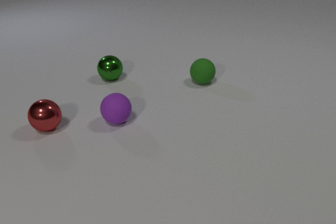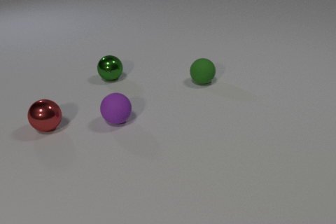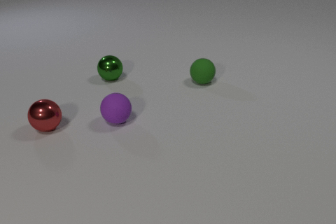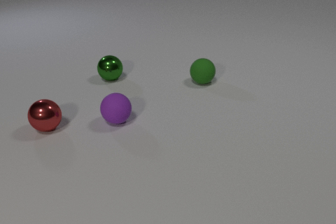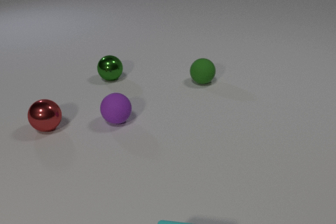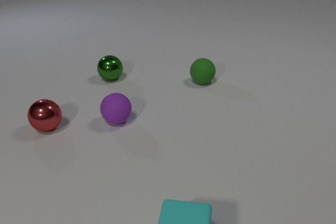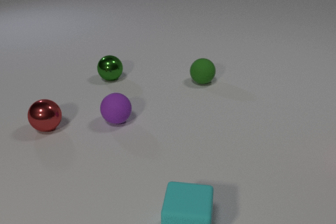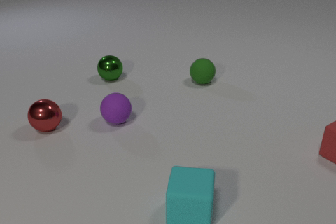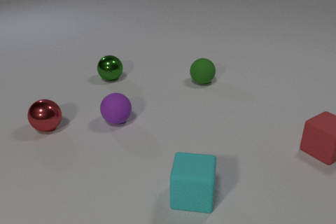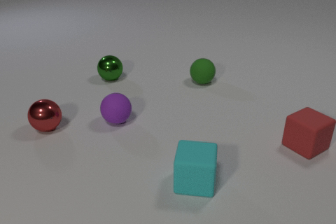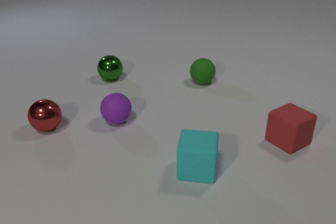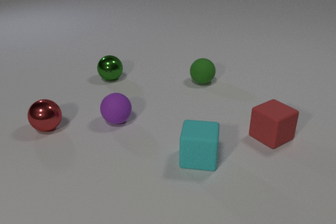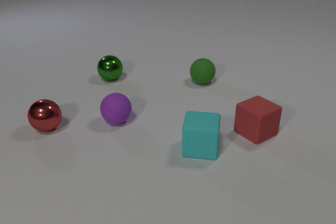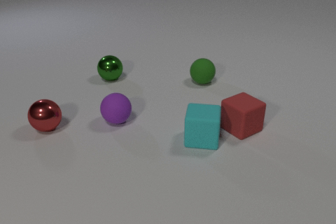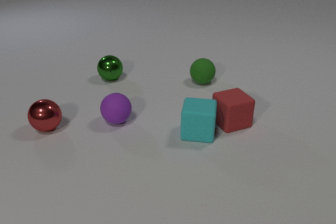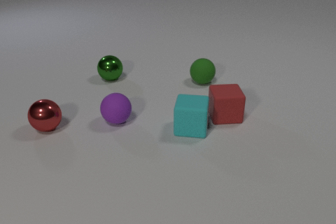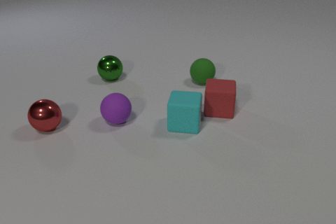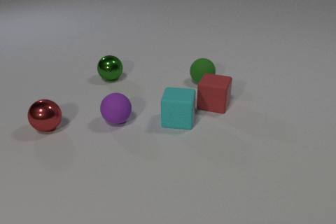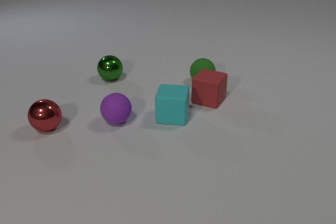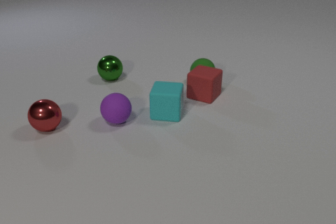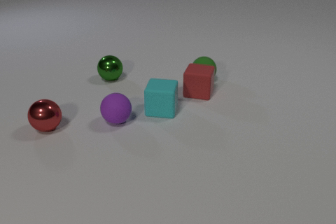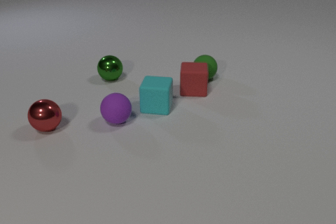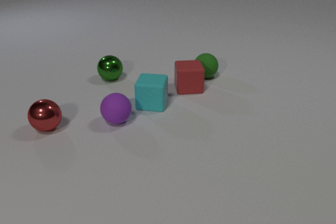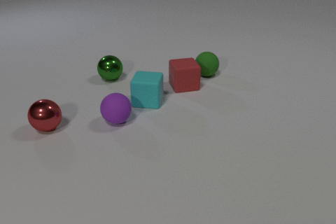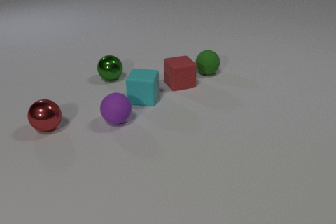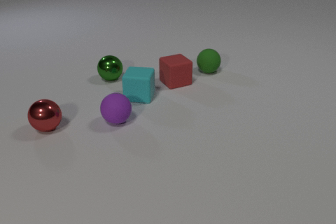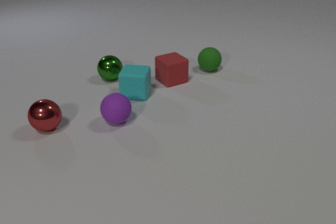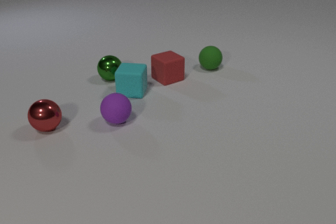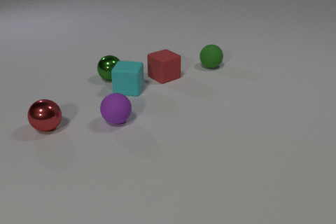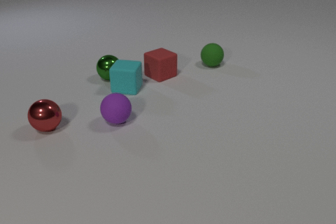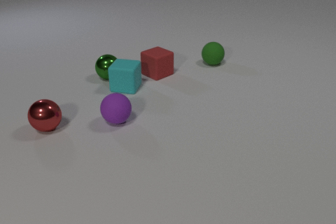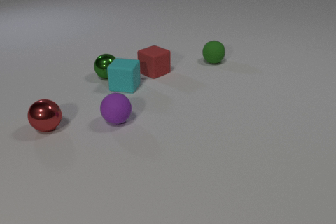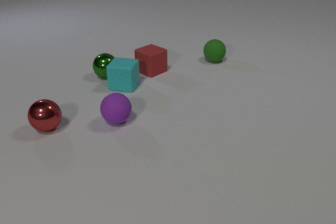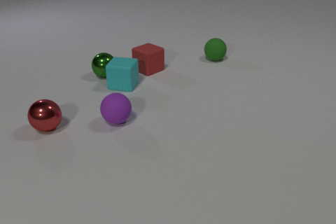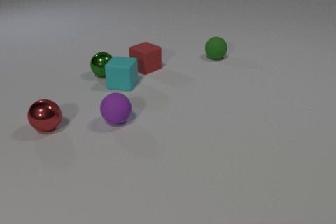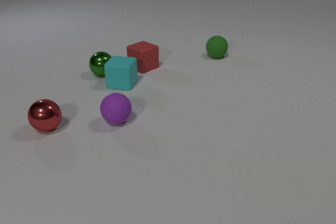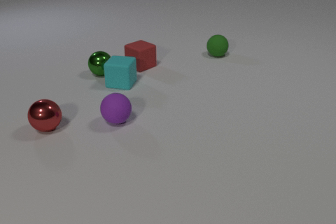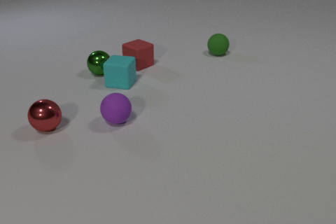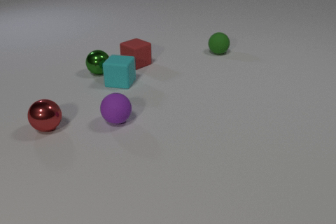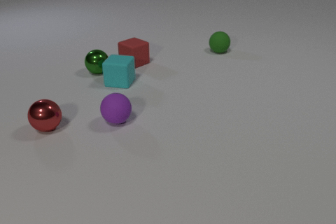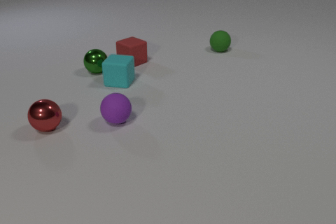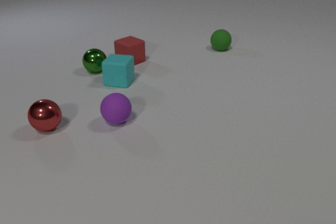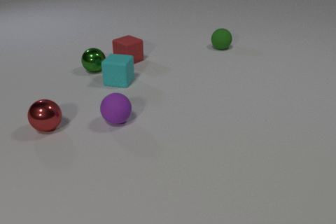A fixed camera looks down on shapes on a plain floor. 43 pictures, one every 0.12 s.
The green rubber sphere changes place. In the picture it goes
away from the camera.
The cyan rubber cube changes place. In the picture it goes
away from the camera.
0.00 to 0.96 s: The cyan rubber cube comes in at the bottom edge, slides away from the camera. The red rubber cube comes in at the right edge, slides to the left.
0.96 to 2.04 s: The cyan rubber cube slides away from the camera. The red rubber cube slides to the left and away from the camera, spins so that its near face slides to the left, clockwise seen from above. The cyan rubber cube and the red rubber cube collide.
2.04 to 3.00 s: The cyan rubber cube slides away from the camera and to the left. The red rubber cube slides away from the camera and to the left, spins so that its near face slides to the right, counterclockwise seen from above. The green rubber sphere rolls away from the camera. The red rubber cube and the green rubber sphere collide.
3.00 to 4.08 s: The cyan rubber cube slides away from the camera and to the left. The red rubber cube slides away from the camera and to the left. The green rubber sphere rolls away from the camera. The green metal sphere rolls away from the camera and to the left. The cyan rubber cube and the green metal sphere collide.
4.08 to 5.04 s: The cyan rubber cube slides away from the camera. The red rubber cube slides away from the camera and to the left. The green rubber sphere rolls away from the camera. The green metal sphere rolls away from the camera and to the left.
How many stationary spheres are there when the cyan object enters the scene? 4.
What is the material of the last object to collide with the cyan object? metal.
What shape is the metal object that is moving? sphere.
